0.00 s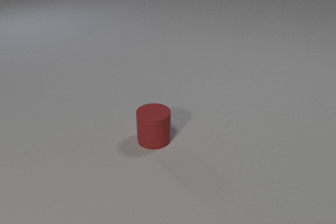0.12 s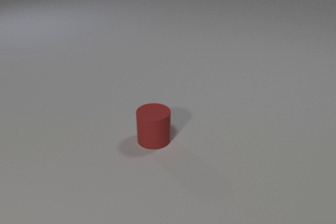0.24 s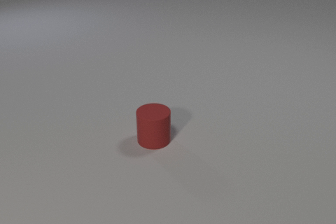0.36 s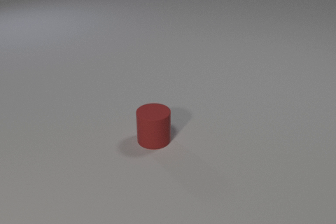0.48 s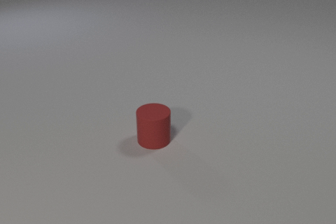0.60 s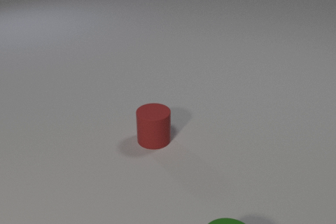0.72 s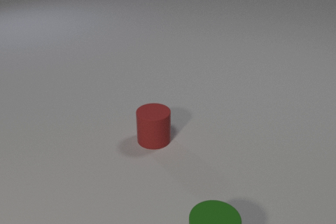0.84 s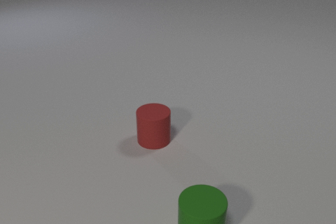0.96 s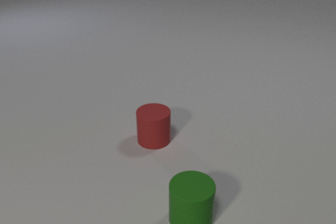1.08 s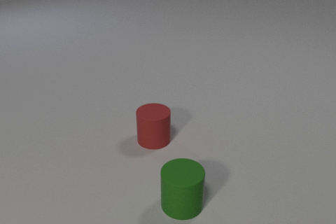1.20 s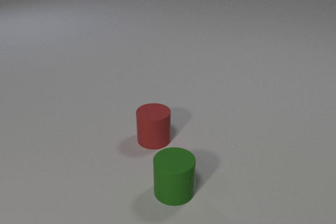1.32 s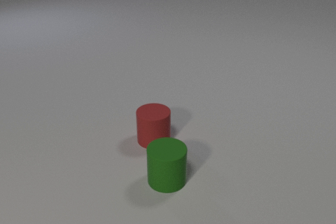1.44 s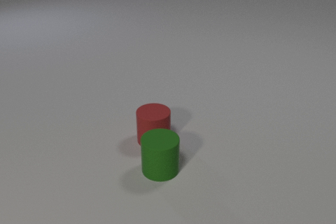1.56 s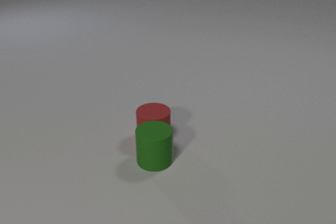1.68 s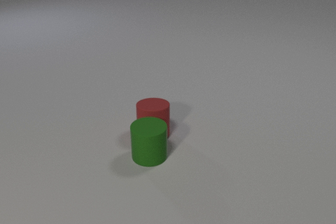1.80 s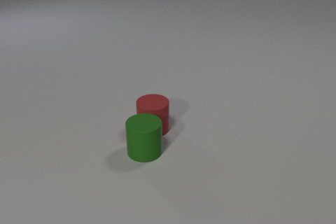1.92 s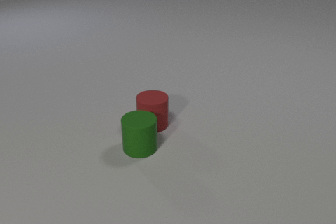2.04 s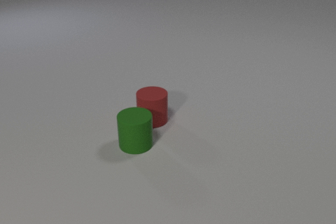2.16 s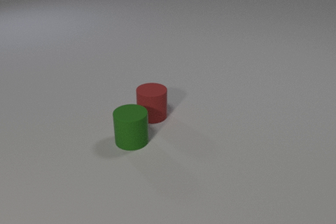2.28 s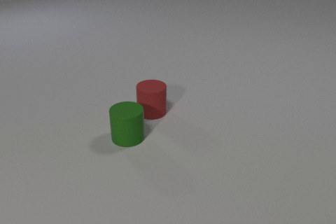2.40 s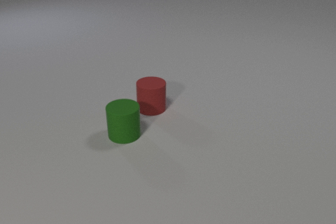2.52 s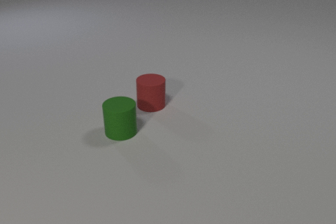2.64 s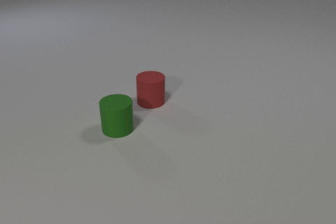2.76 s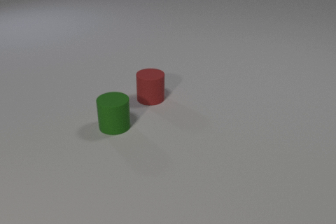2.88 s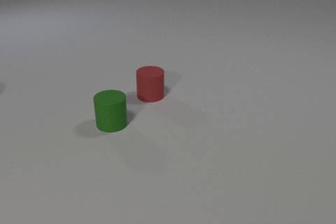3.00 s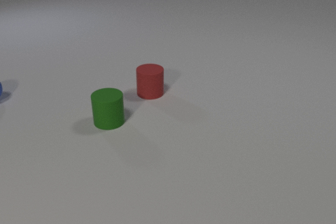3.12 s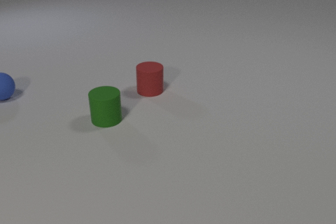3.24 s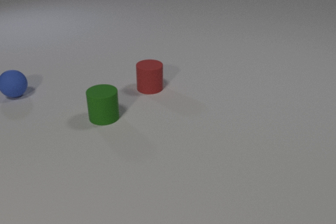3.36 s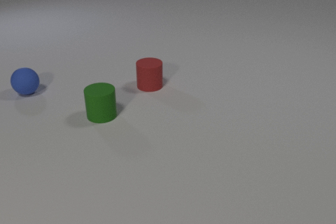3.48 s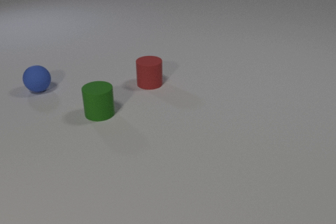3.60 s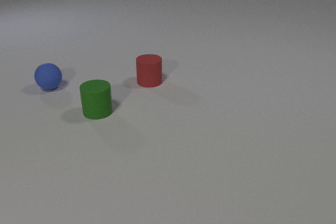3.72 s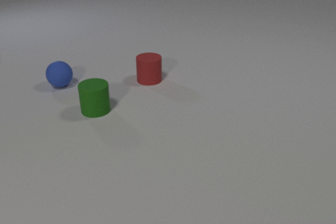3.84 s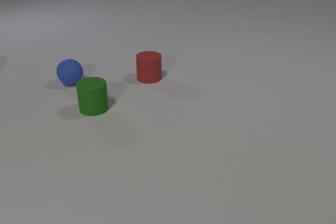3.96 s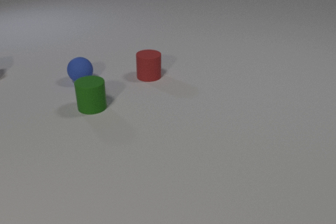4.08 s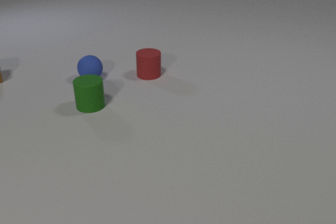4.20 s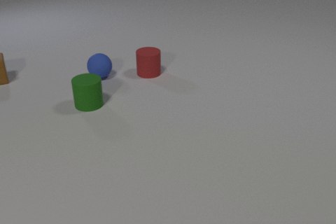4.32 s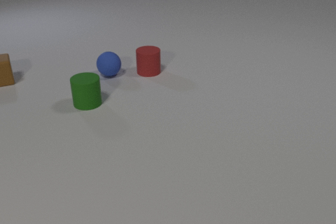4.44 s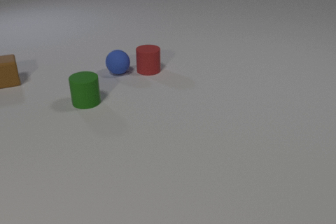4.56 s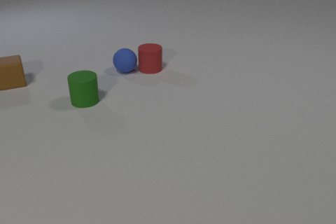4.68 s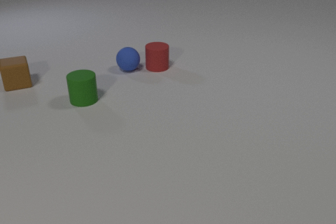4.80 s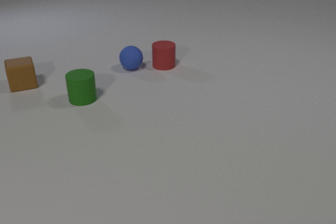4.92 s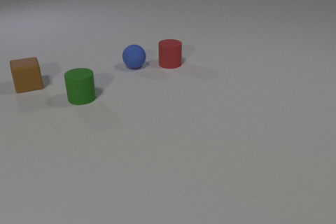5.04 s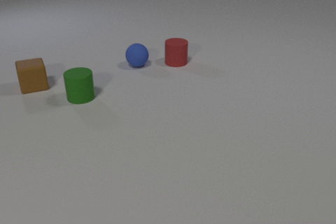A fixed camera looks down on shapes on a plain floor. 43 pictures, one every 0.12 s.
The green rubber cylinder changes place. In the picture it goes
away from the camera.
The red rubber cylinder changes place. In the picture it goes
away from the camera.
0.00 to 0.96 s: The green rubber cylinder comes in at the bottom edge, slides away from the camera and to the left.
0.96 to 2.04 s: The green rubber cylinder slides away from the camera and to the left. The red rubber cylinder slides away from the camera. The green rubber cylinder and the red rubber cylinder collide.
2.04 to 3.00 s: The green rubber cylinder slides away from the camera and to the left. The red rubber cylinder slides away from the camera.
3.00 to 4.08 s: The green rubber cylinder slides away from the camera and to the left. The red rubber cylinder slides away from the camera. The brown rubber cube comes in at the left edge. The blue rubber sphere rolls to the right.
4.08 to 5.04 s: The green rubber cylinder slides away from the camera and to the left. The red rubber cylinder slides away from the camera and to the right. The brown rubber cube slides to the right and toward the camera. The blue rubber sphere rolls to the right and away from the camera. The red rubber cylinder and the blue rubber sphere collide.
How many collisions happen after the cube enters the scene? 1.
How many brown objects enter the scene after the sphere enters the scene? 1.
What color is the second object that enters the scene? blue.
